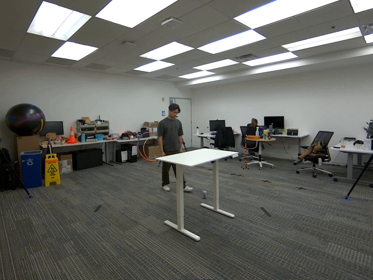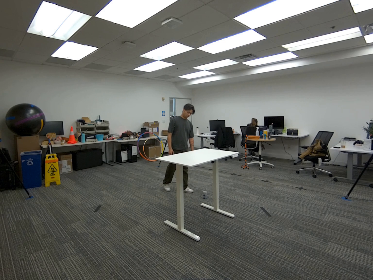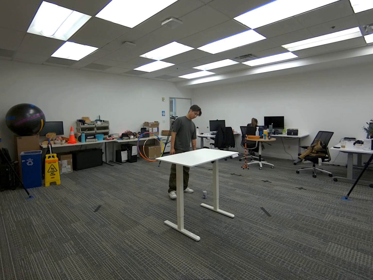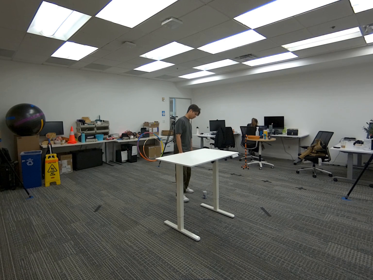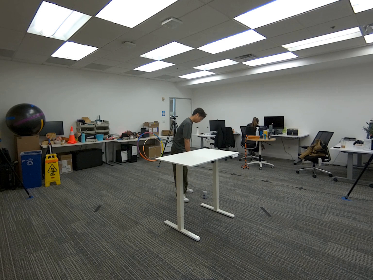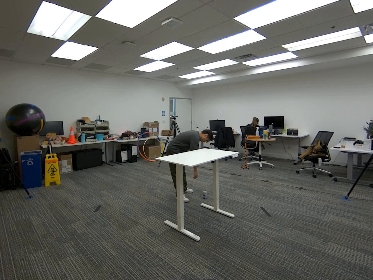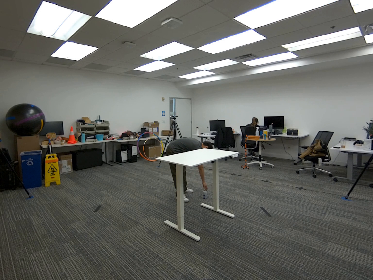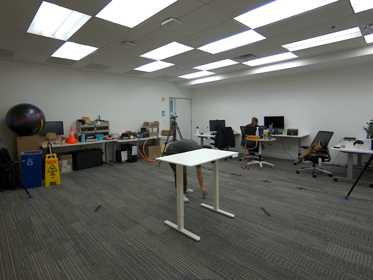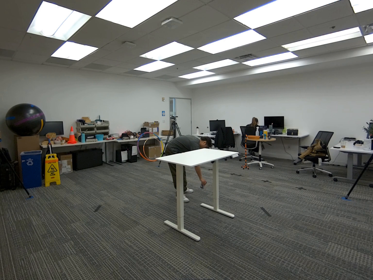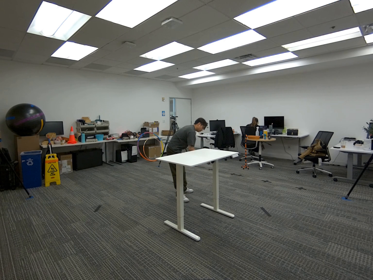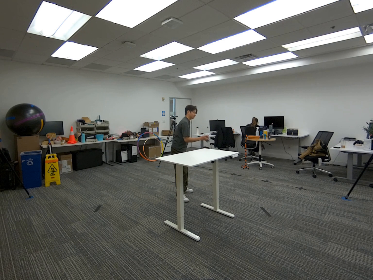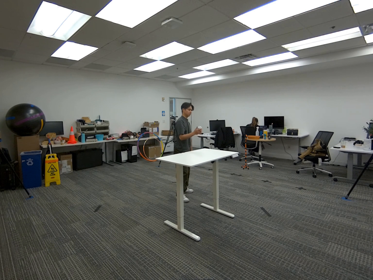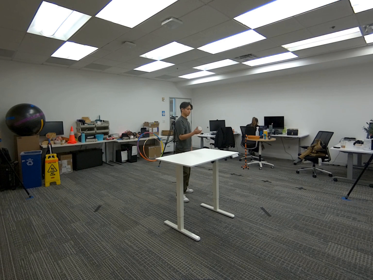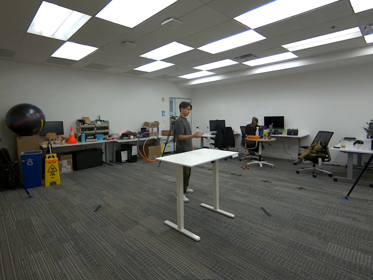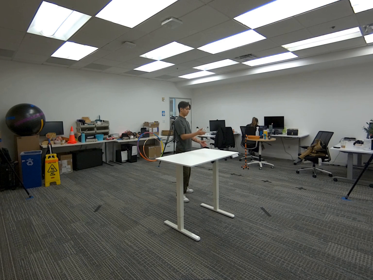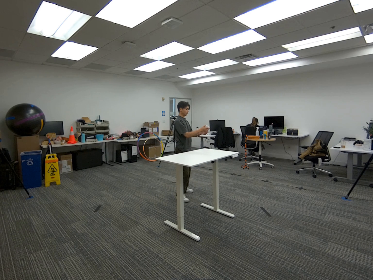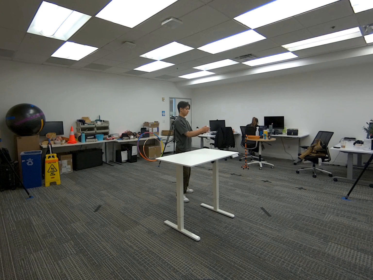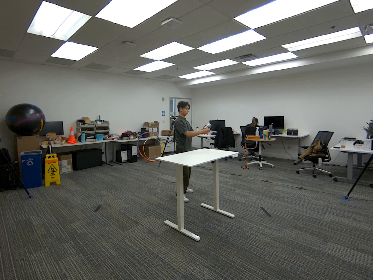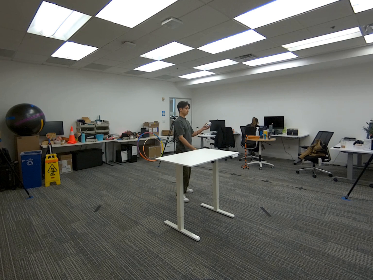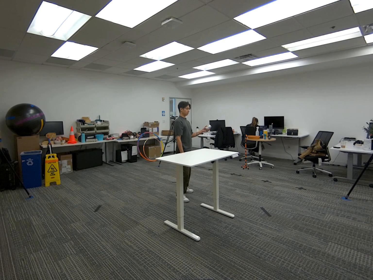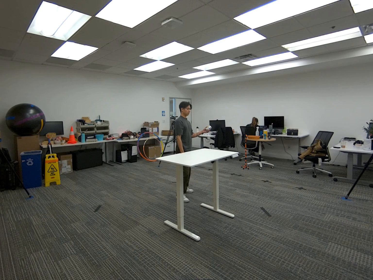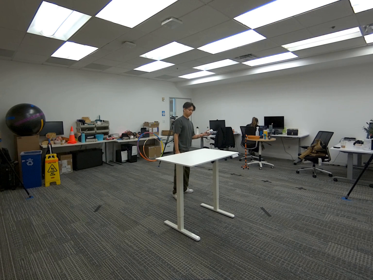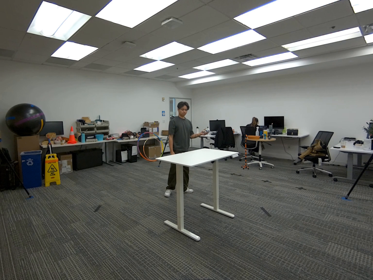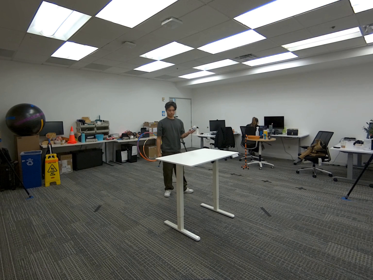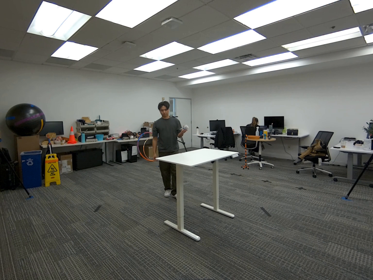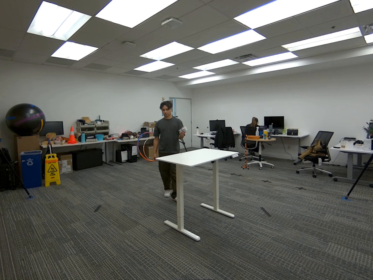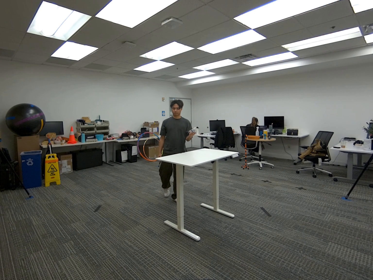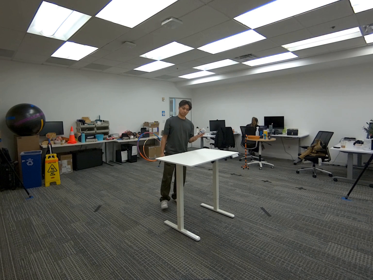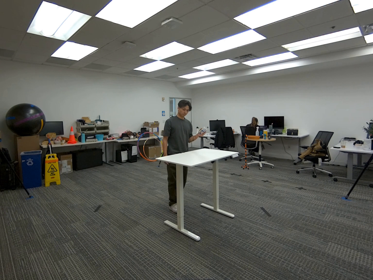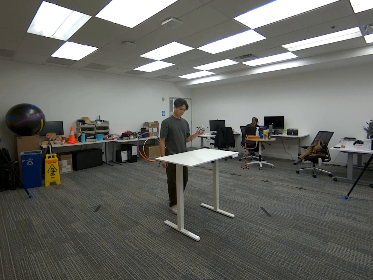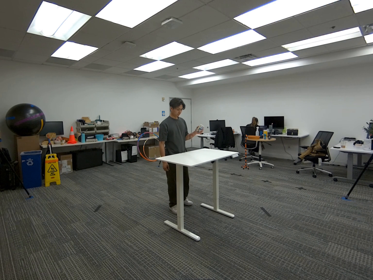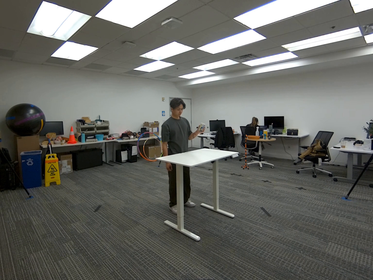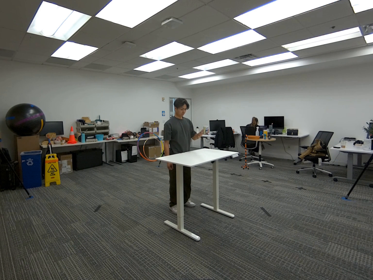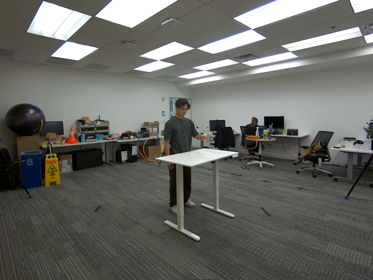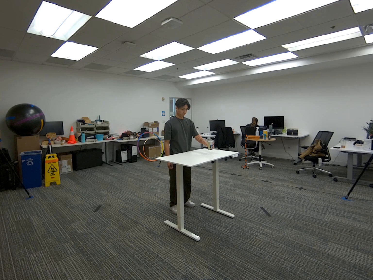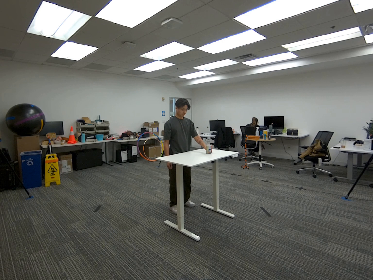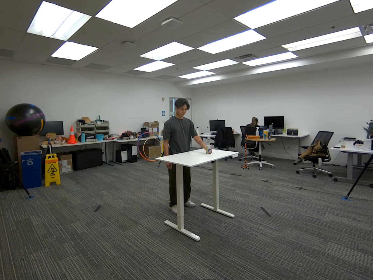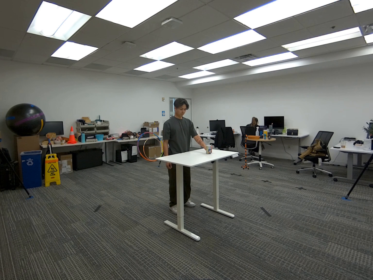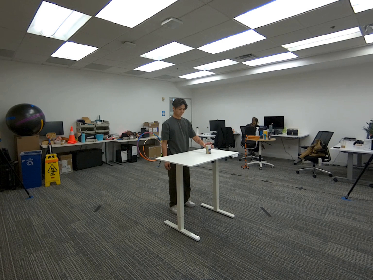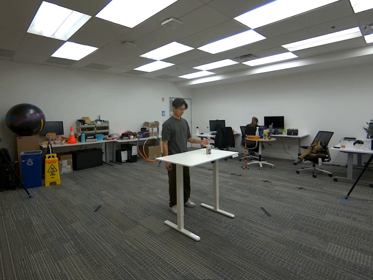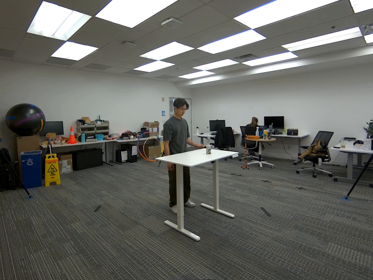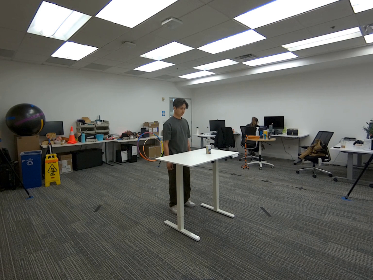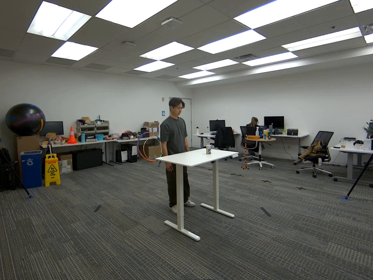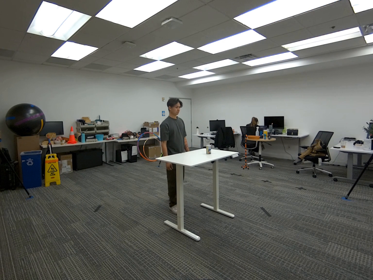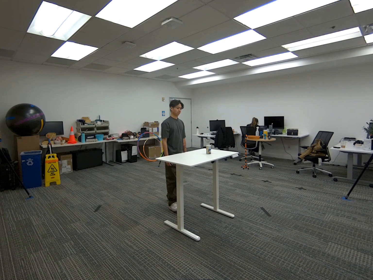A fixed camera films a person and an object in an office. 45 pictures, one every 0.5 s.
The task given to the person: Walk over to the soup can on the ground, pick it up with one hand and handover the can to the other hand and then place it on the white desk.
